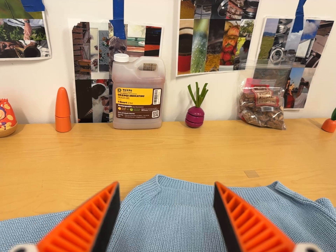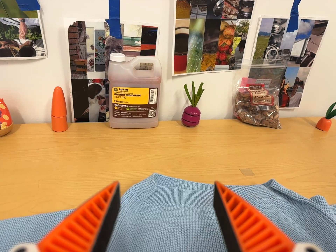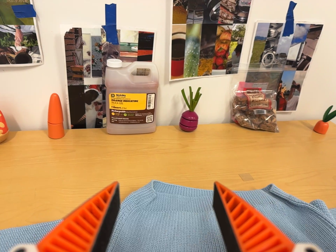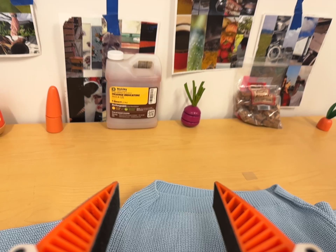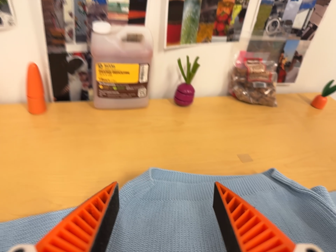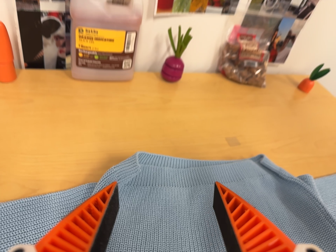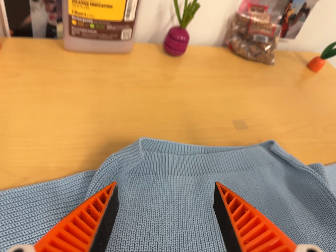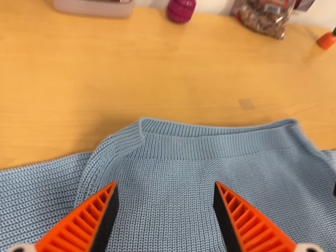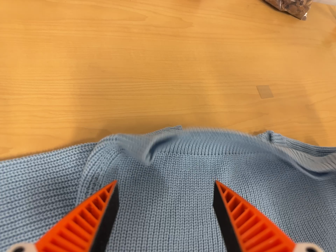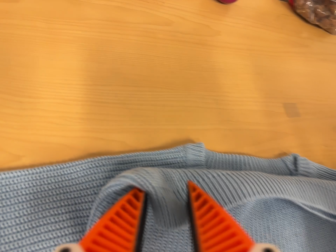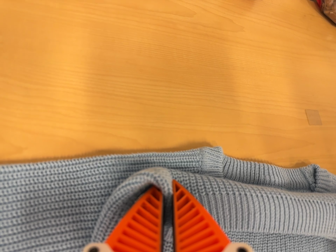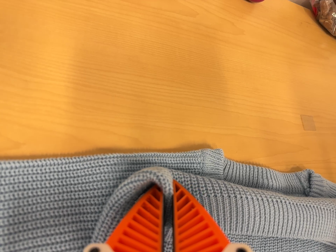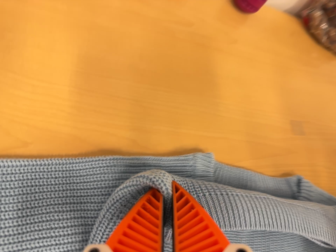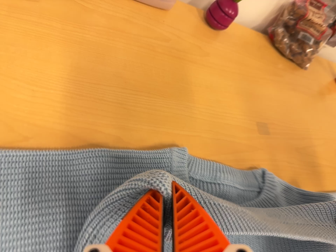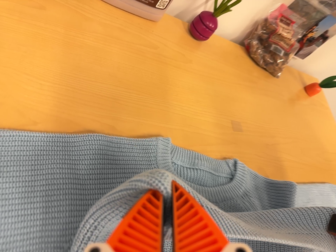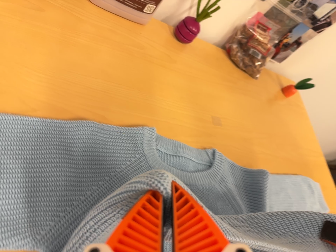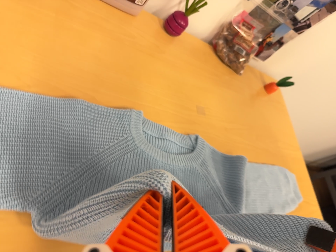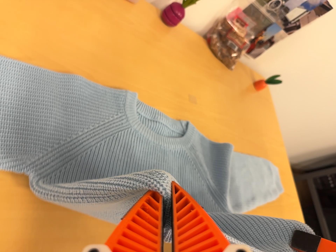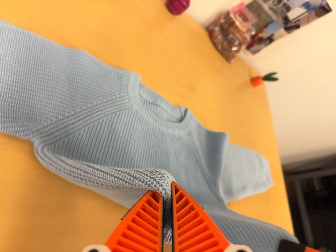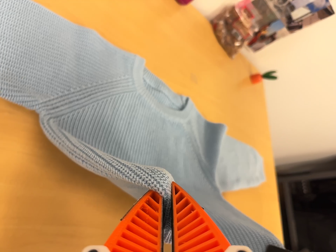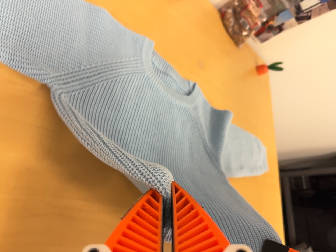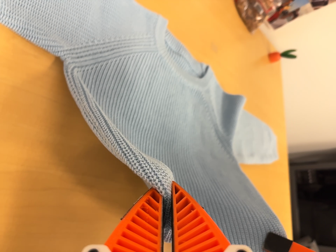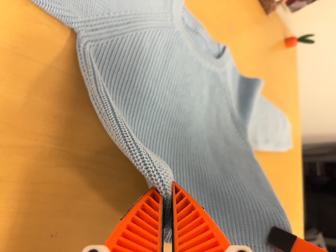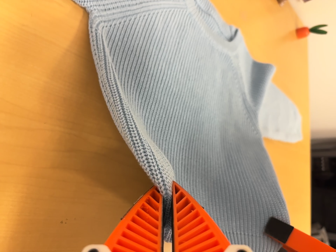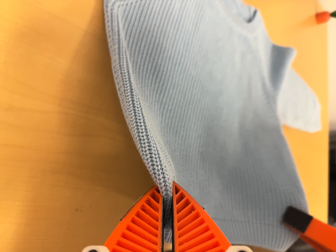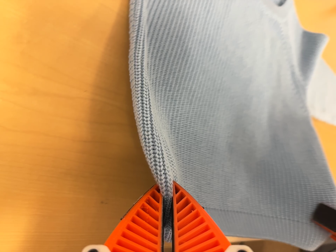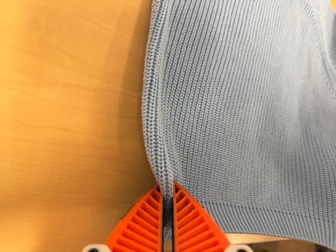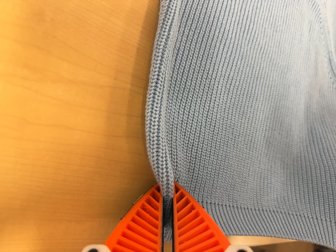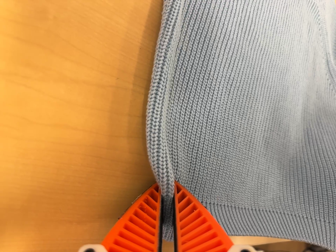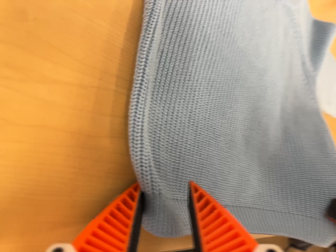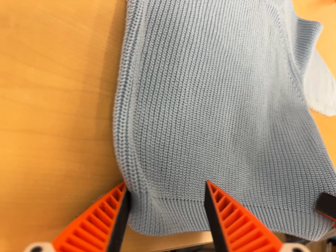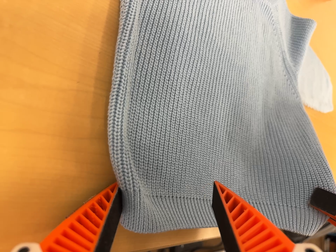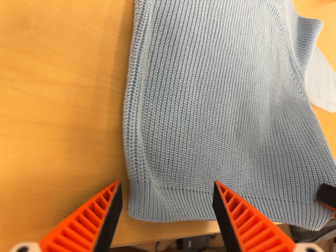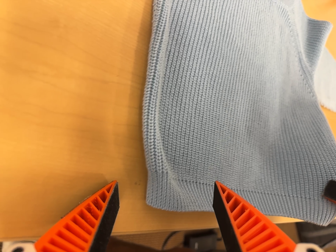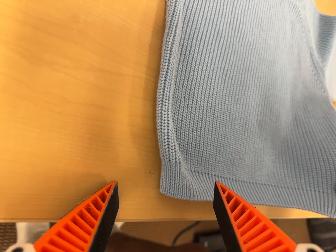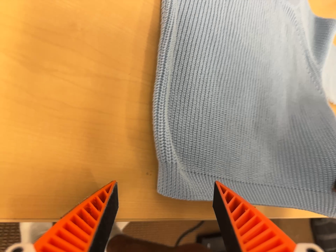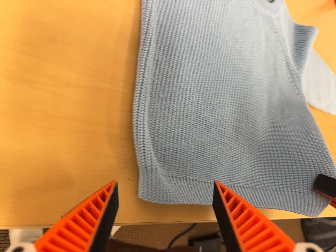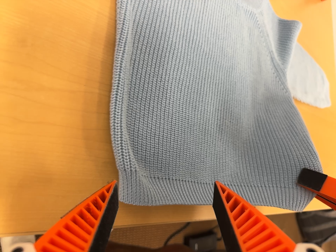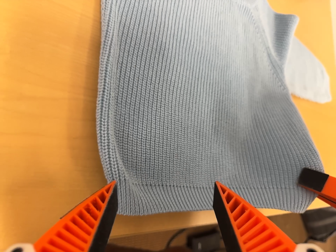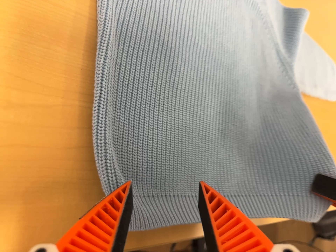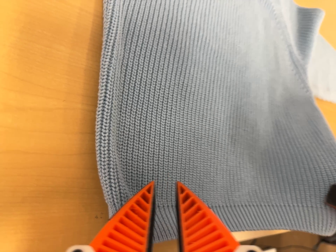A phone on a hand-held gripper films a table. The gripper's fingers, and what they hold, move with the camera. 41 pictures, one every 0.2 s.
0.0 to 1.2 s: The camera pans to its right by about 10 degrees. It travels forward, toward the top of its view and to its left, about 14 cm, so what stands in front looms larger. Its aim tips toward the bottom of its view by about 20 degrees, and the scene shifts upward.
1.2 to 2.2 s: The camera travels forward, to its left and toward the top of its view, about 14 cm, so what stands in front looms larger. Its aim tips toward the bottom of its view by about 15 degrees. It rolls about its line of sight by about 15 degrees, and the scene rotates clockwise.
2.2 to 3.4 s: The scene slides to the left, as the camera pans about 15 degrees to its right. It travels backward and toward the bottom of its view, about 24 cm, so what stands in front gets smaller.
3.4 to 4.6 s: The camera travels toward the bottom of its view and to its left, about 14 cm, so close, fixed things drift upward. Its aim tips toward the bottom of its view by about 10 degrees, and the scene shifts upward. It rolls about its line of sight by about 10 degrees, and the scene rotates clockwise.
4.6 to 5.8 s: The camera travels forward and to its left, about 8 cm, so what stands in front looms larger.
5.8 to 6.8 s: The camera shifts only a little, or ends up much as it began.
6.8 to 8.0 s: The camera travels to its right, about 6 cm, so close, fixed things drift to the left.
The film runs backward here.
